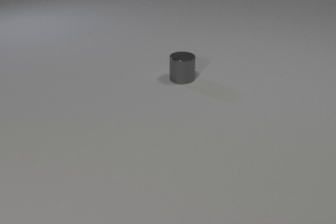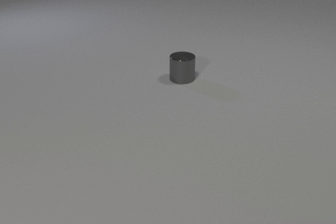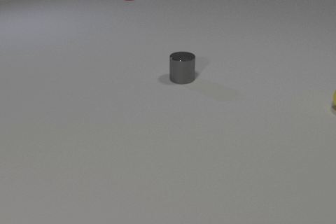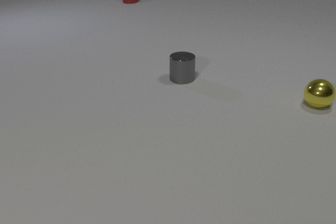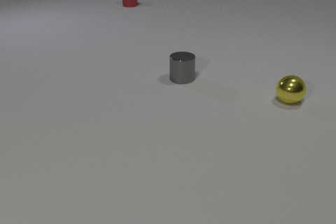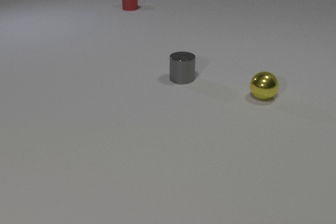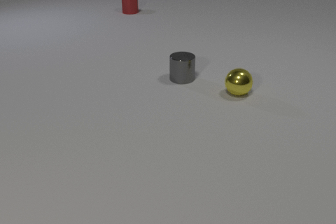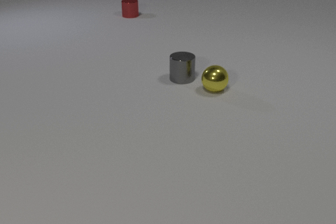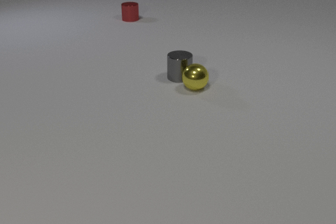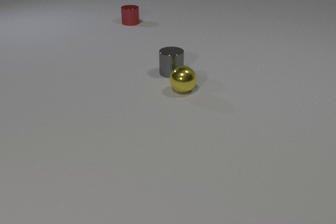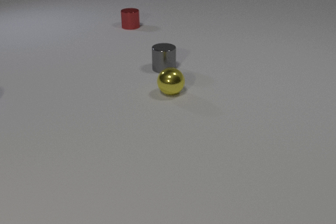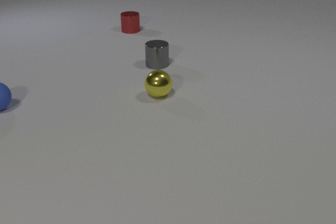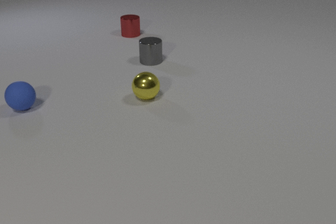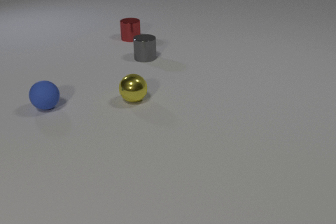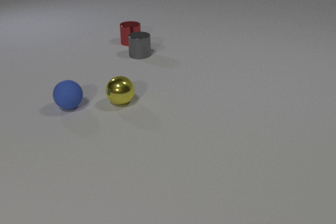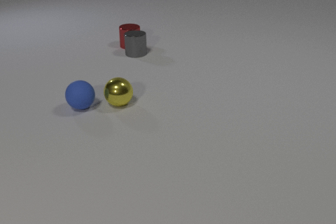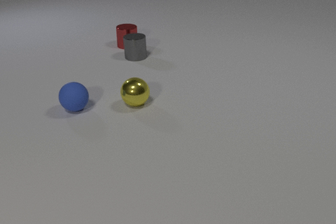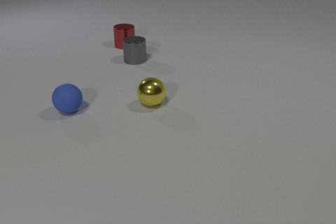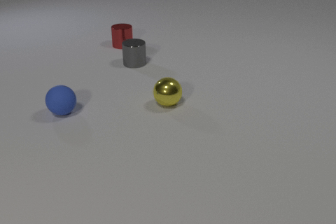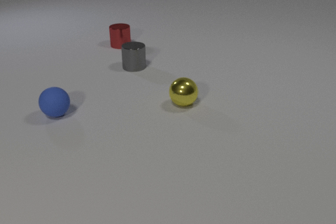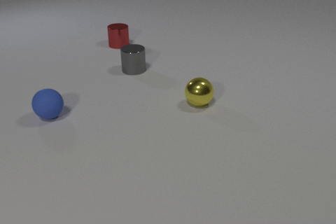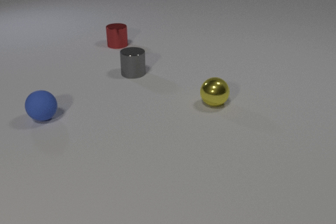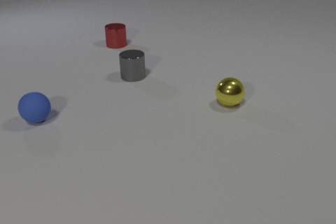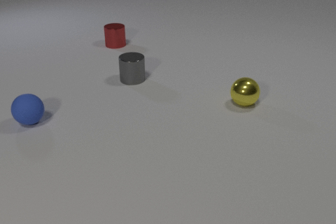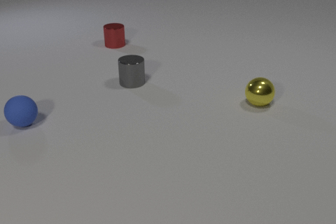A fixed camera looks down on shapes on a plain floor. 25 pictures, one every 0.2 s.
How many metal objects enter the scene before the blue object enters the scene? 2.
Are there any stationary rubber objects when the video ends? no.
What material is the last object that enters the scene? rubber.
0.0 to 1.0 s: The yellow metal sphere comes in at the right edge, rolls to the left. The red metal cylinder comes in at the top edge, slides toward the camera.
1.0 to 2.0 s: The yellow metal sphere rolls to the left. The gray metal cylinder slides away from the camera and to the left. The red metal cylinder slides toward the camera. The yellow metal sphere and the gray metal cylinder collide.
2.0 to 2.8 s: The yellow metal sphere rolls to the left. The gray metal cylinder slides away from the camera and to the left. The blue rubber sphere comes in at the left edge, rolls to the right. The red metal cylinder slides toward the camera.
2.8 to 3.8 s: The yellow metal sphere rolls to the right. The gray metal cylinder slides toward the camera. The blue rubber sphere rolls to the left and toward the camera. The red metal cylinder slides to the left and toward the camera. The yellow metal sphere and the blue rubber sphere collide. The gray metal cylinder and the red metal cylinder collide.
3.8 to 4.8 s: The yellow metal sphere rolls to the right. The gray metal cylinder slides toward the camera. The blue rubber sphere rolls to the left. The red metal cylinder slides to the left.
